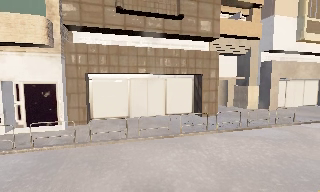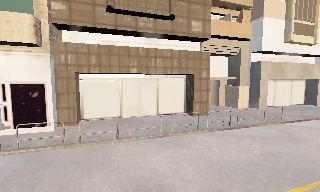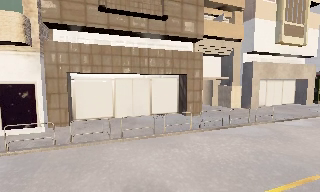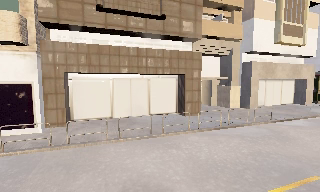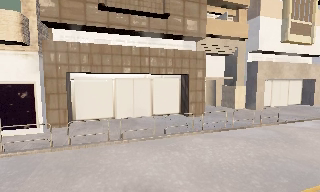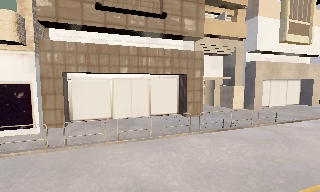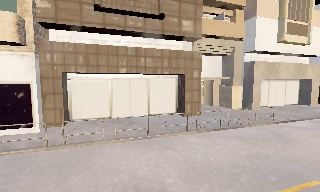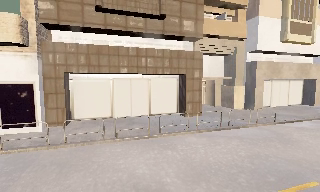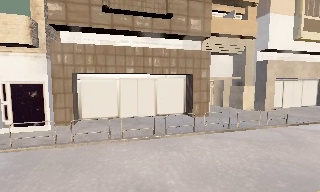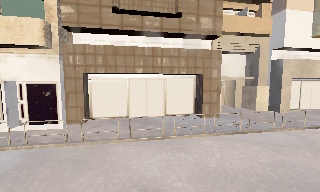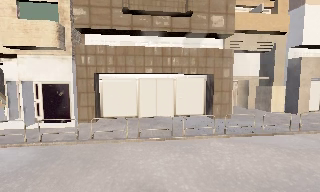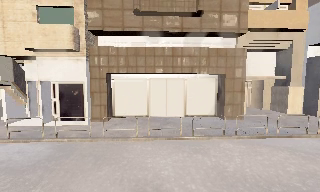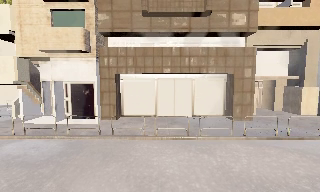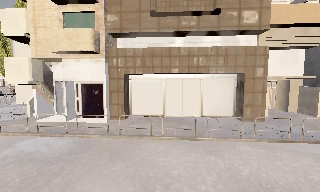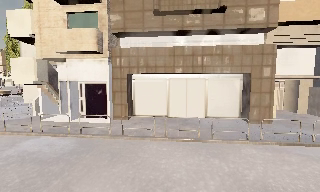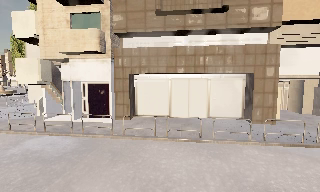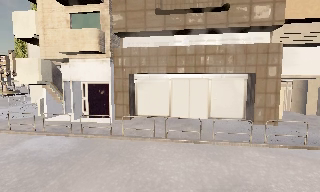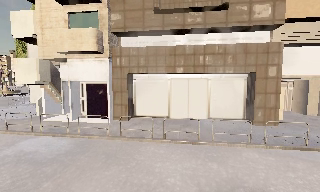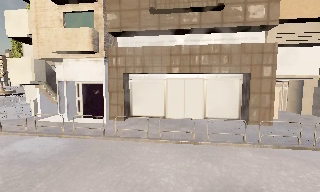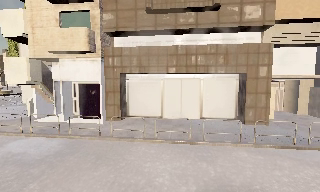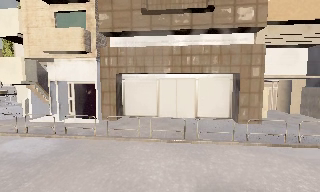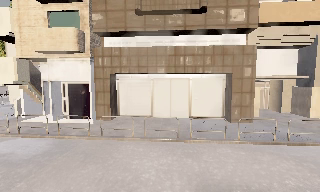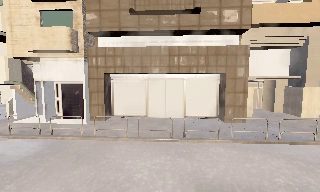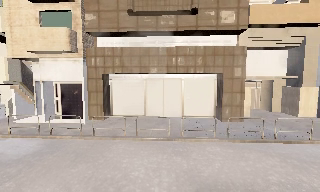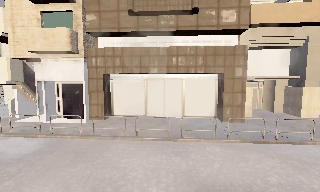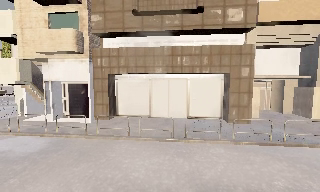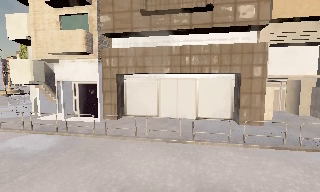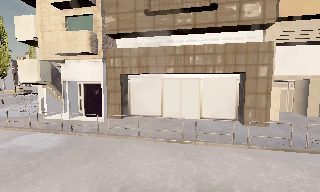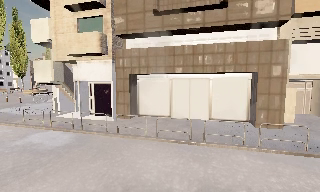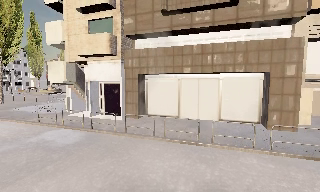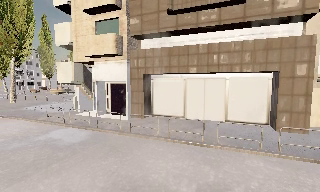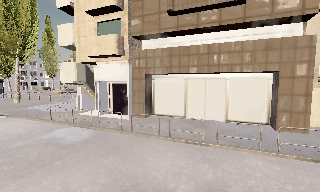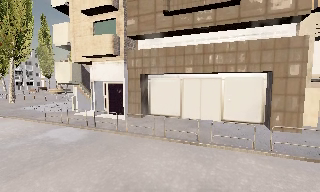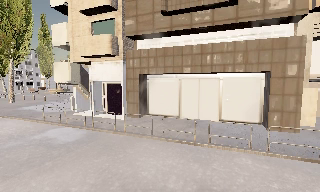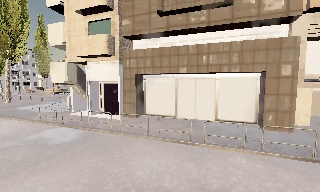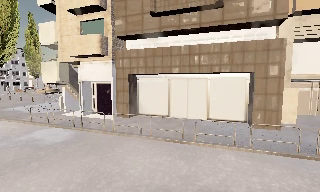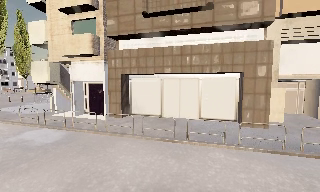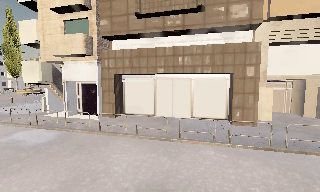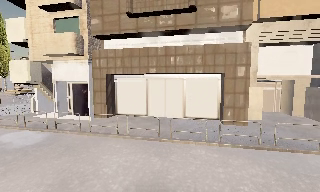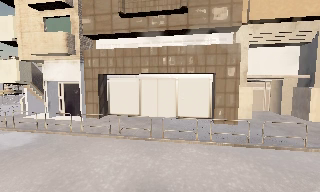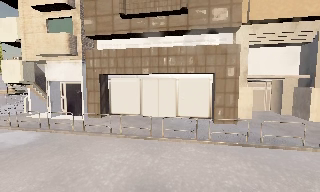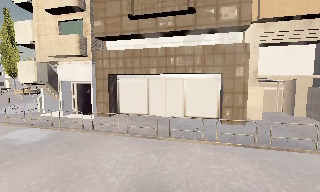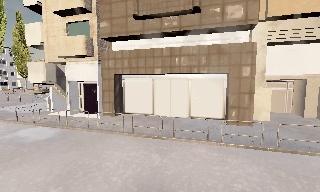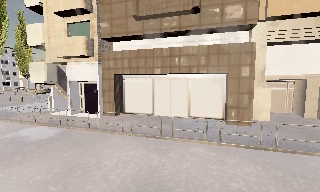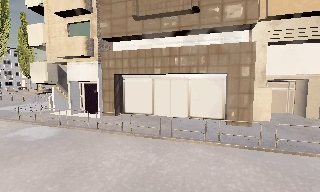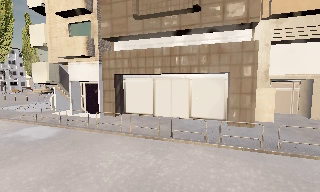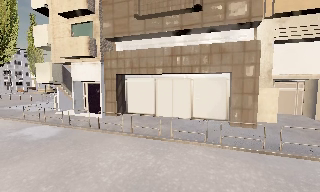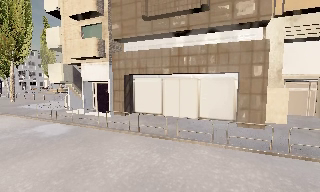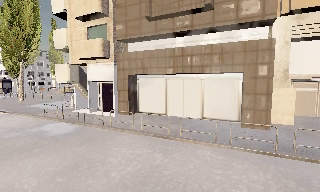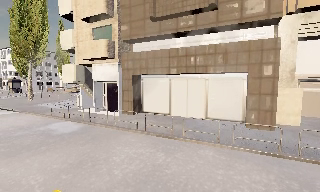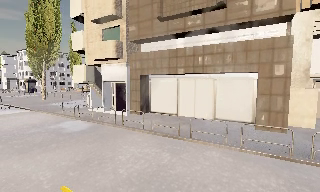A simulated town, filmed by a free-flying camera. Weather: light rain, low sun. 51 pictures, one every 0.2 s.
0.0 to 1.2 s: The camera travels to its right, about 0.5 m, so close, fixed things drift to the left.
1.2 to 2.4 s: The camera swings to its left by about 20 degrees, and the scene slides to the right. It travels to its right, about 0.5 m.
2.4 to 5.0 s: The camera travels to its right, about 1.5 m.
5.0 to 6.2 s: The scene slides to the right, as the camera pans about 15 degrees to its left. It travels to its right, about 0.5 m.
6.2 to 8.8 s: The camera travels to its right and backward, about 1.5 m, so close, fixed things drift to the left.
8.8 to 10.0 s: The scene slides to the right, as the camera pans about 10 degrees to its left. It travels to its right, about 0.5 m.
The film runs forward here.
